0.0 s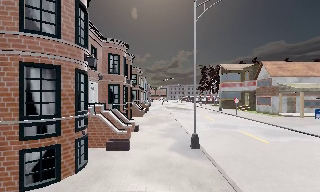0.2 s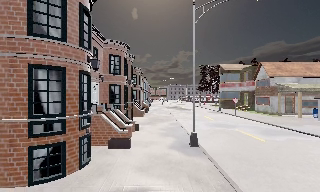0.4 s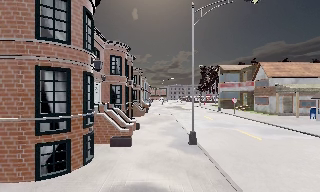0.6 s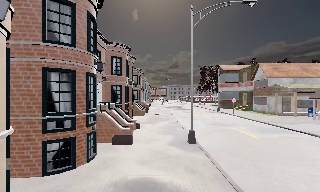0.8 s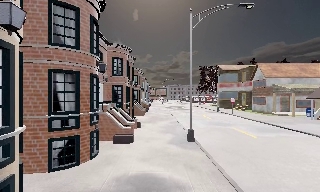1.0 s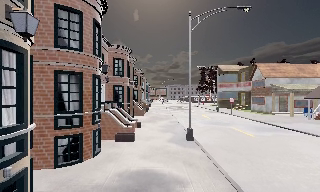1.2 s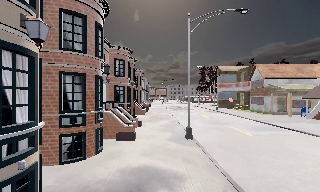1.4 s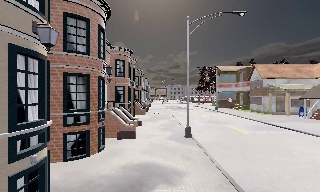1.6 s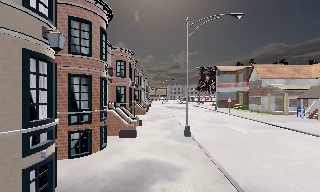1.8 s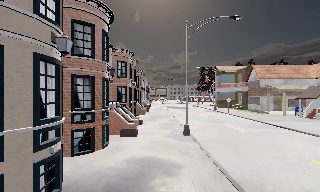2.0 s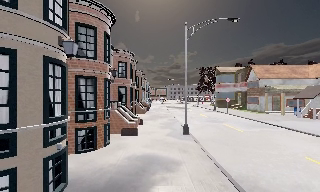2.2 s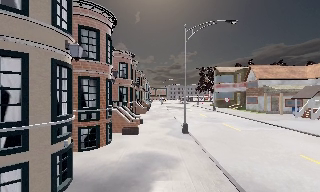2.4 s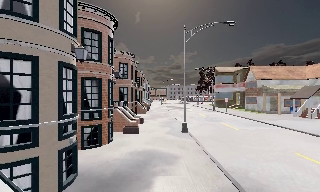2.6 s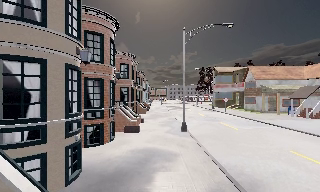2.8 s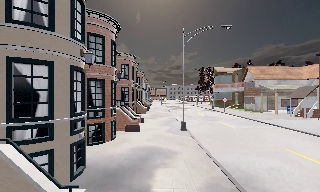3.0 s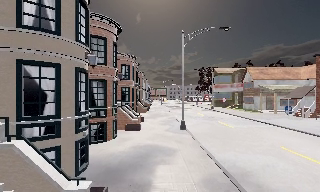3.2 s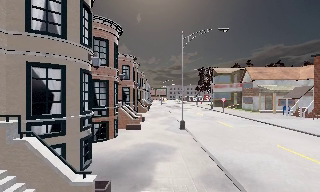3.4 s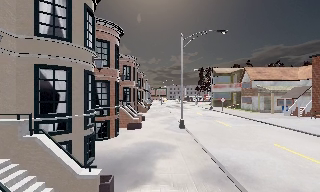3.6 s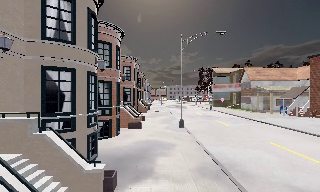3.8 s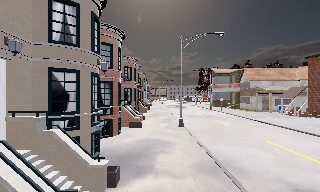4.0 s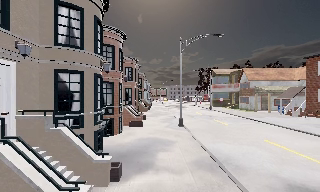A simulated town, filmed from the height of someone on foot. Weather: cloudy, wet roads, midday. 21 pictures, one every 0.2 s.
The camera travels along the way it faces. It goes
backward.
0.0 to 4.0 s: The camera travels backward, about 6 m, so what stands in front gets smaller.
The film runs backward here.
